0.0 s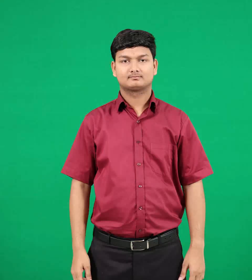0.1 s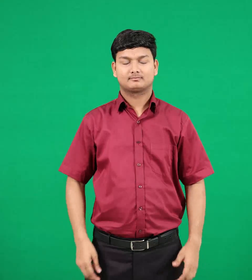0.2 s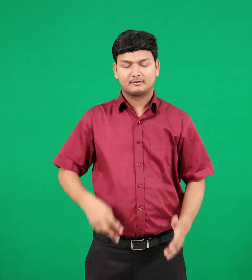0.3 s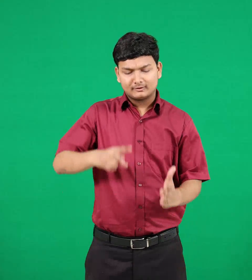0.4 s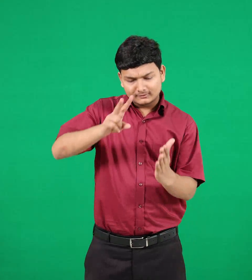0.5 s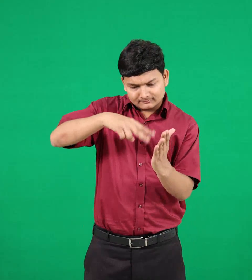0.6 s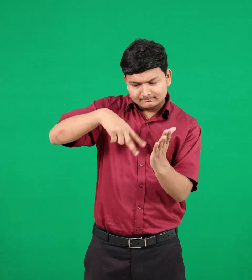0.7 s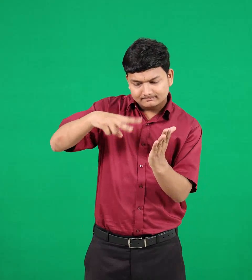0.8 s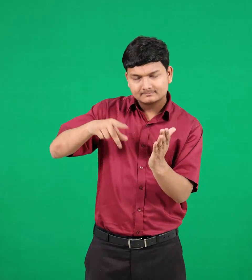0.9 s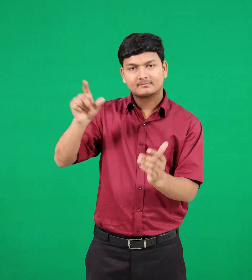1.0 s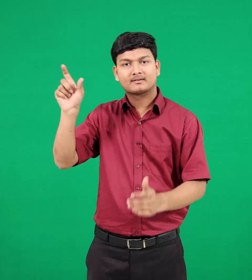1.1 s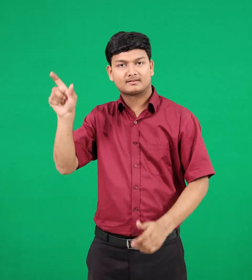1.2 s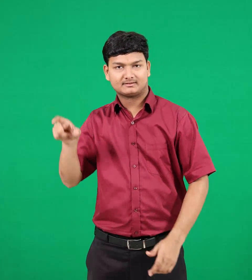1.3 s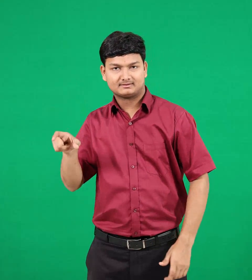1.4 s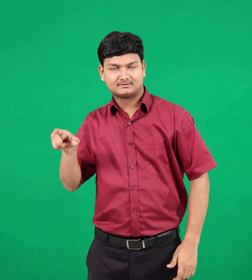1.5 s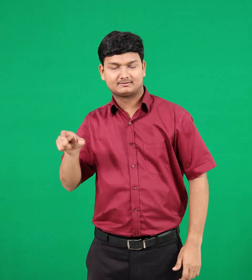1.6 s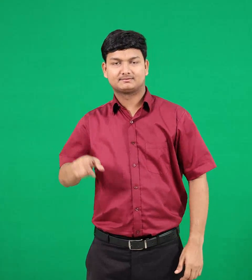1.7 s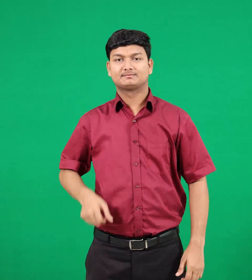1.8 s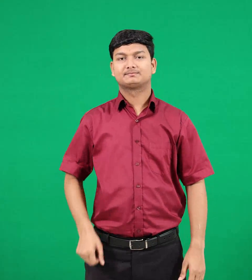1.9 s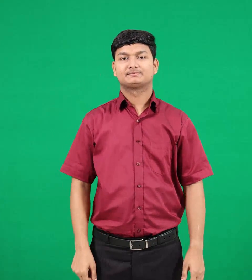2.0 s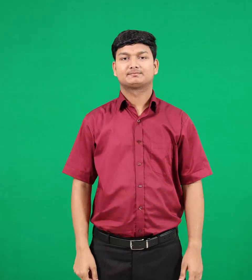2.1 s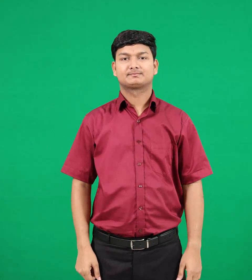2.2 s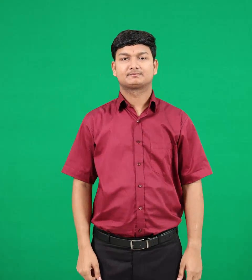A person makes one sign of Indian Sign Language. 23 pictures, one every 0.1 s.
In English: reader
